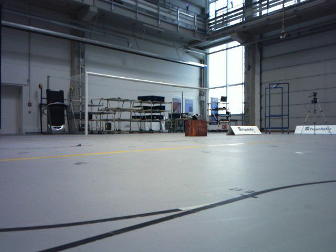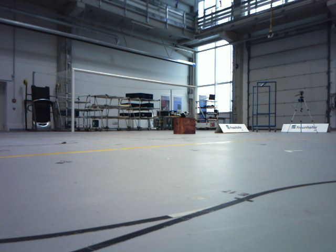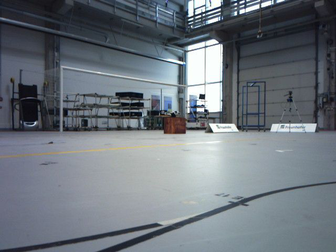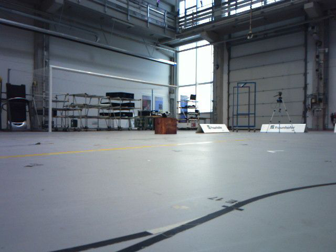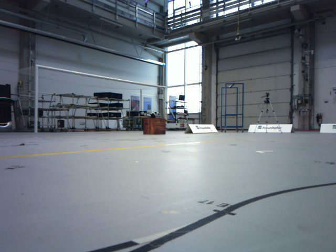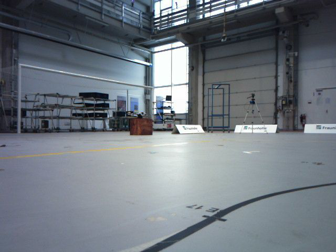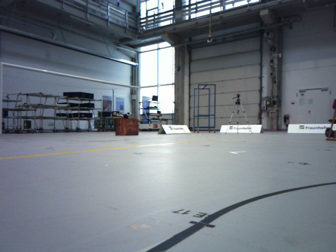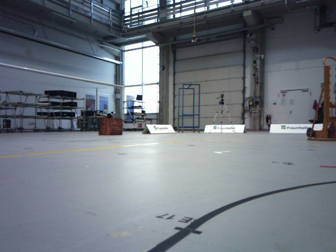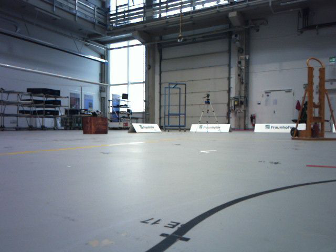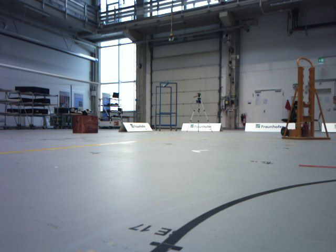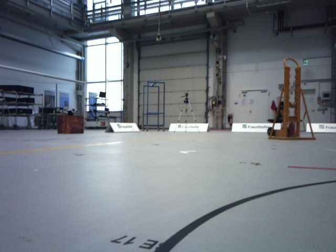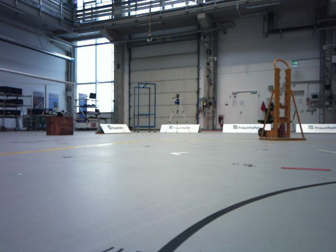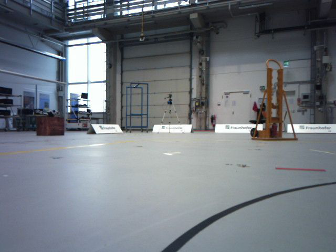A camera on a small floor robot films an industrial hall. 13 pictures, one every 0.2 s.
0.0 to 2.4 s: The camera pans to its right, which is clockwise from overhead, by about 25 degrees. It travels forward, about 0.4 m, so what stands in front looms larger.
The film runs forward here.
